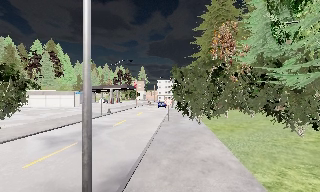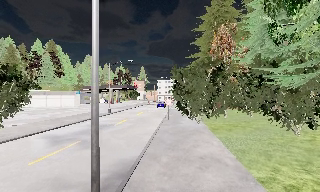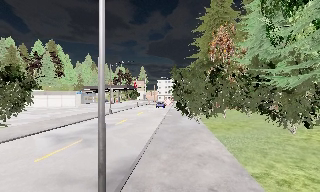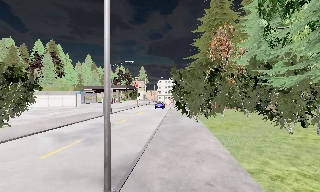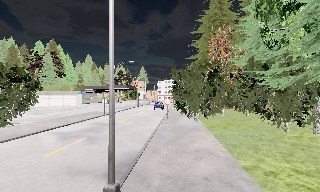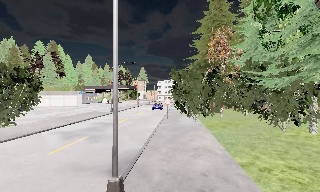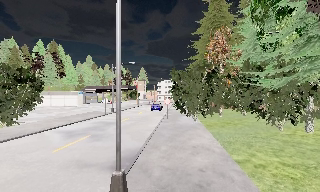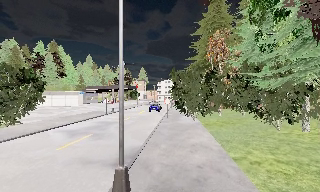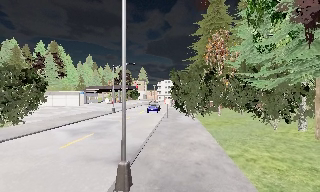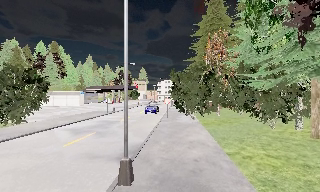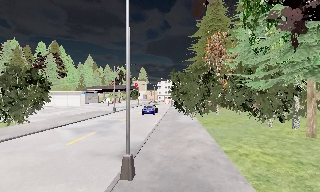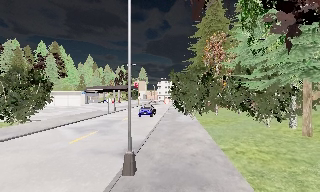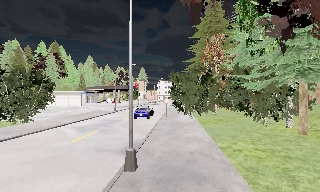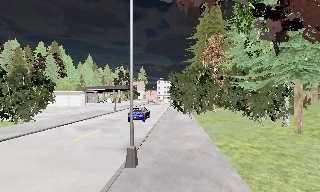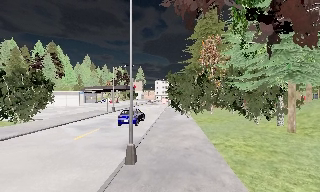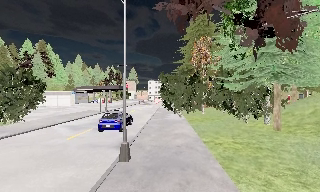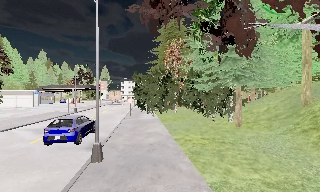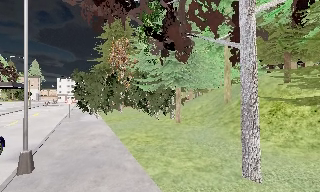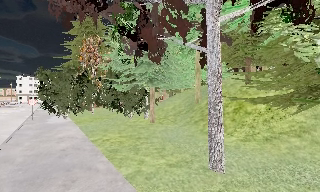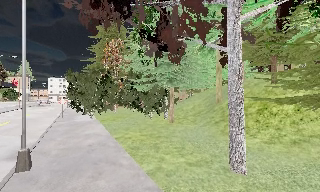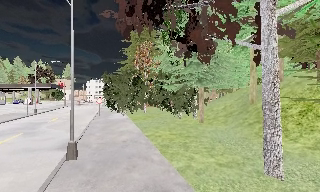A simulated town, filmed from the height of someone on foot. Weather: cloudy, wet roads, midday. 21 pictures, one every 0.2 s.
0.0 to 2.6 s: The camera travels backward, about 3.5 m, so what stands in front gets smaller.
2.6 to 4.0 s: The camera swings to its right by about 25 degrees, and the scene slides to the left. It travels backward, about 1.5 m, so what stands in front gets smaller.
The film runs backward here.
